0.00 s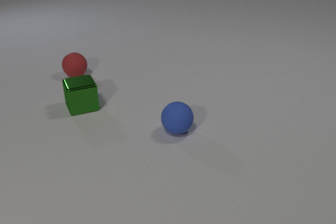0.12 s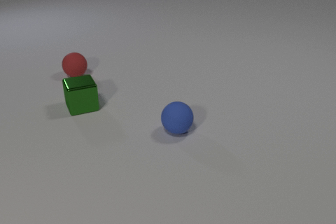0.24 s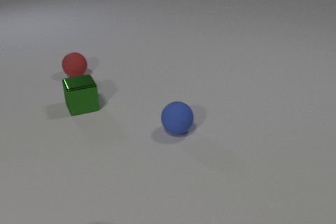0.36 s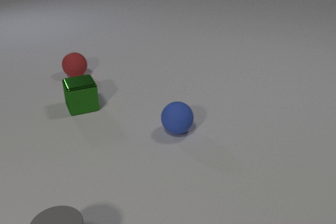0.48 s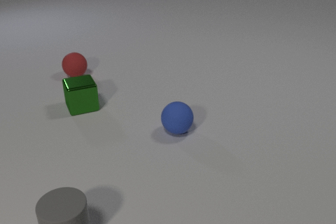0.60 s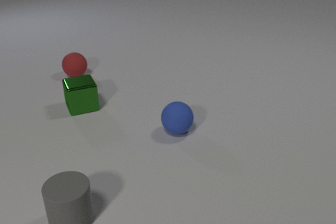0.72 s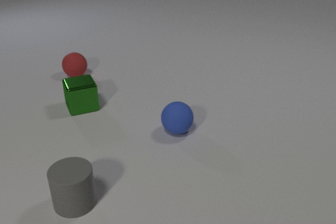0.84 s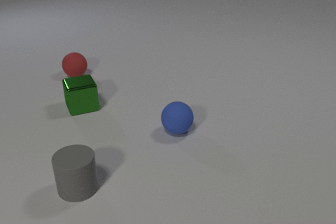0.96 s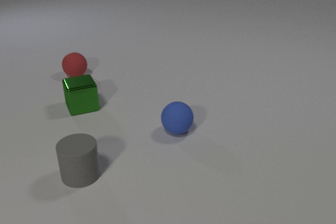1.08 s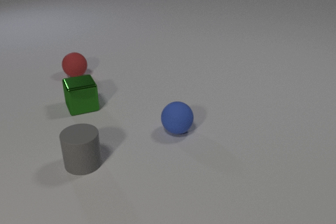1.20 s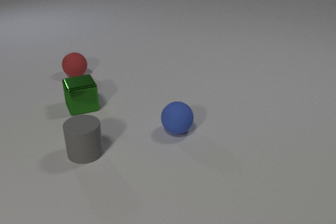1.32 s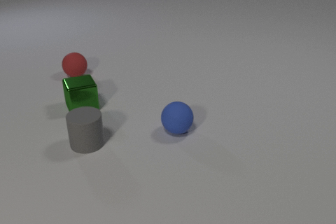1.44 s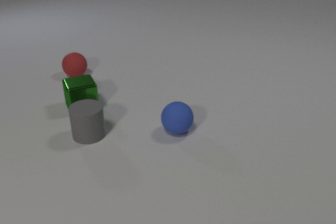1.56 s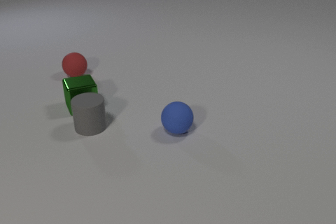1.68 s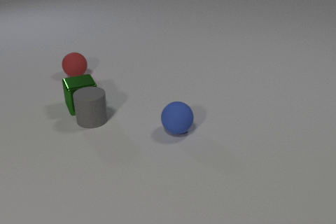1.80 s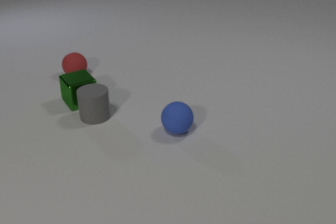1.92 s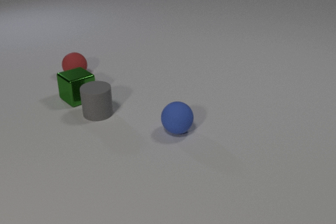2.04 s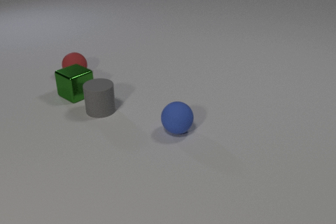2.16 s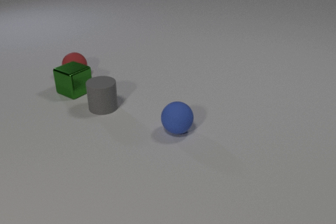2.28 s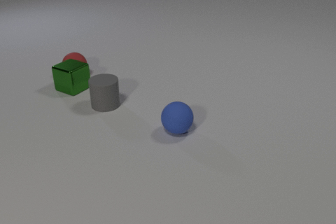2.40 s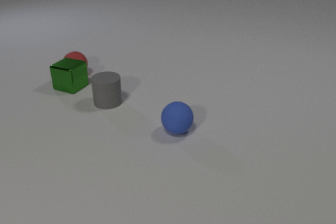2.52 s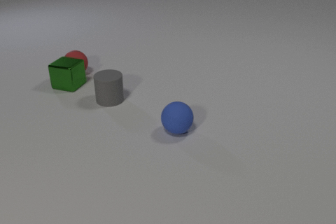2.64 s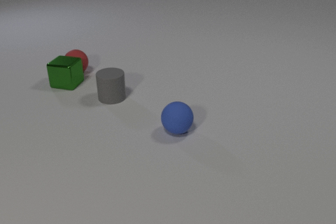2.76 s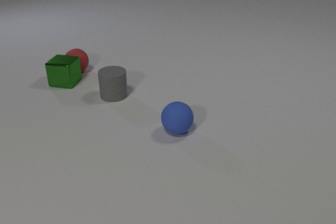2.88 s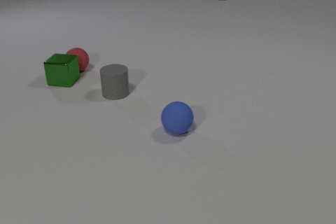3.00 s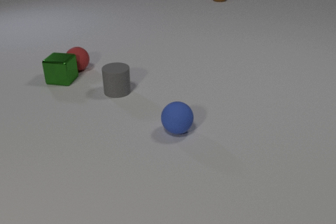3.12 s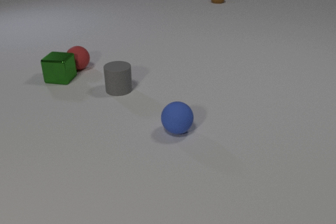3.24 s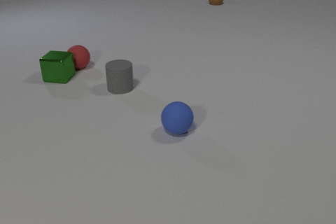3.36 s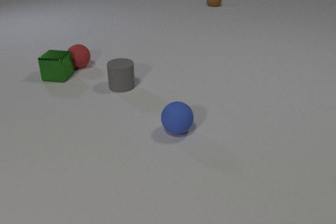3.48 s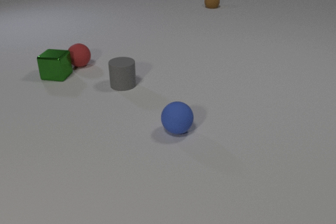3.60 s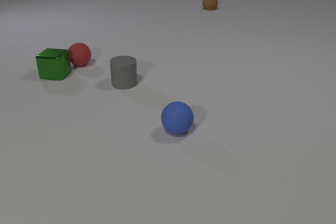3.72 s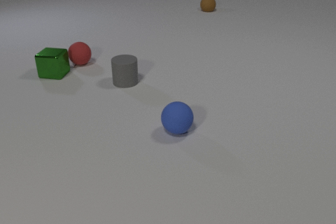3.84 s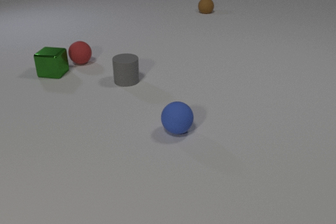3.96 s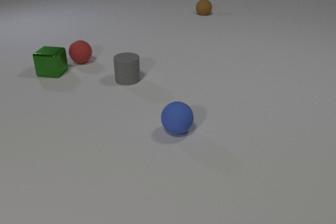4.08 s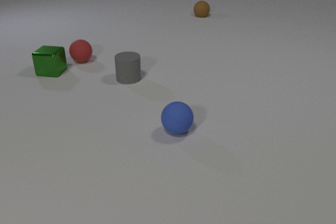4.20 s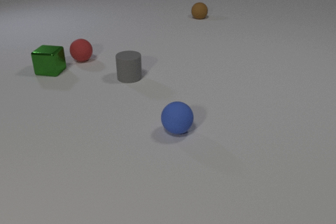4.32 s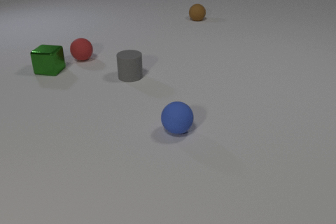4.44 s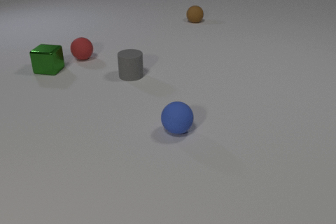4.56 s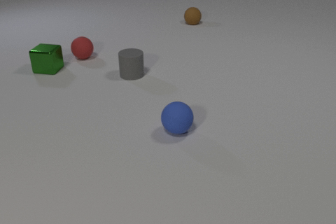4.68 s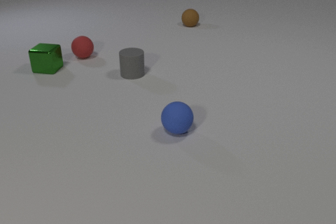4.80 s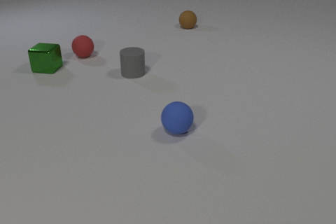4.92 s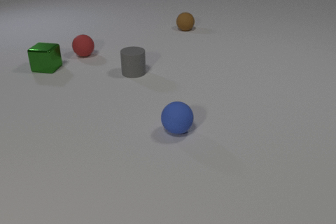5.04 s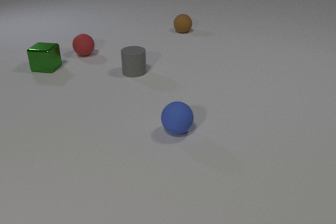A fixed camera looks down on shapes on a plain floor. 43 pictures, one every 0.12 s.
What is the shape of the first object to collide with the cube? cylinder.
Are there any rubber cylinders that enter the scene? yes.
How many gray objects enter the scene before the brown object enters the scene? 1.
0.00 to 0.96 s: The gray rubber cylinder comes in at the bottom edge, slides away from the camera.
0.96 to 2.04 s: The gray rubber cylinder slides away from the camera. The green metal cube slides away from the camera, spins so that its near face slides to the right, counterclockwise seen from above. The gray rubber cylinder and the green metal cube collide.
2.04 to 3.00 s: The gray rubber cylinder slides away from the camera and to the right. The green metal cube slides away from the camera, spins counterclockwise seen from above by about 30 degrees, its near face sliding to the right. The brown rubber sphere comes in at the top edge, rolls toward the camera. The red rubber sphere rolls away from the camera. The green metal cube and the red rubber sphere collide.
3.00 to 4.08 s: The gray rubber cylinder slides away from the camera and to the right. The green metal cube slides away from the camera and to the left. The brown rubber sphere rolls toward the camera. The red rubber sphere rolls away from the camera.
4.08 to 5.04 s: The gray rubber cylinder slides away from the camera. The green metal cube slides away from the camera. The brown rubber sphere rolls toward the camera. The red rubber sphere rolls away from the camera.
